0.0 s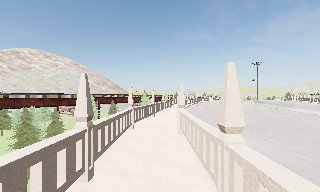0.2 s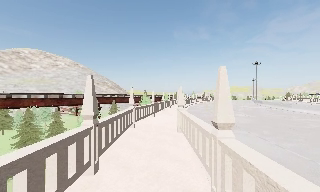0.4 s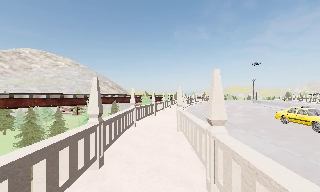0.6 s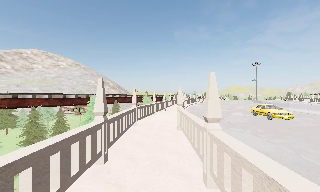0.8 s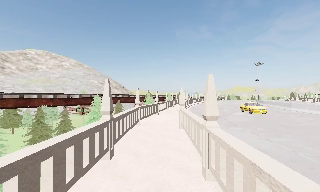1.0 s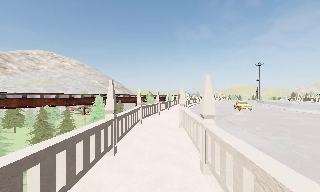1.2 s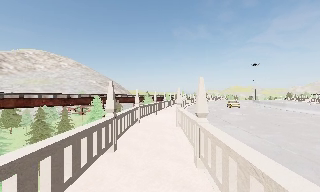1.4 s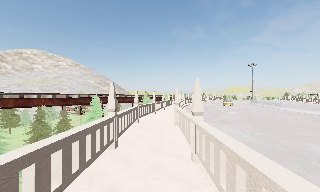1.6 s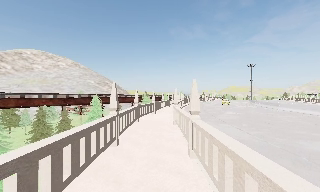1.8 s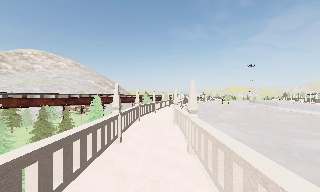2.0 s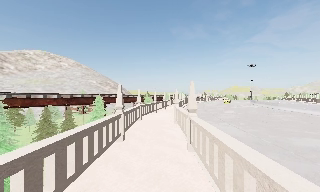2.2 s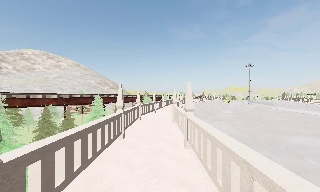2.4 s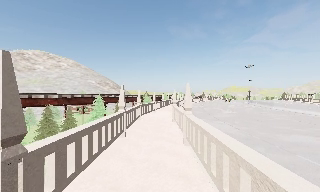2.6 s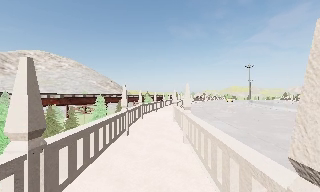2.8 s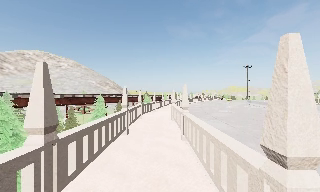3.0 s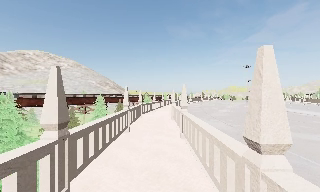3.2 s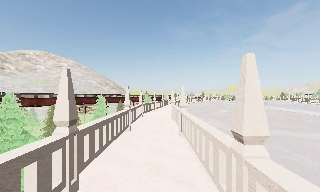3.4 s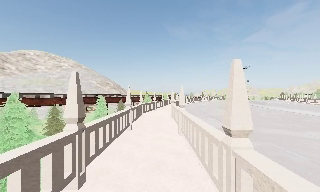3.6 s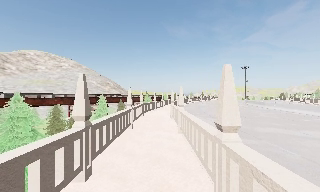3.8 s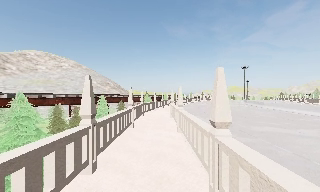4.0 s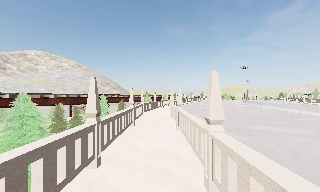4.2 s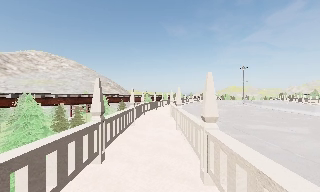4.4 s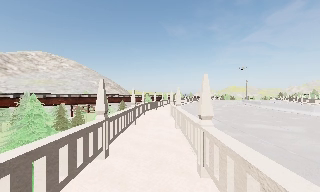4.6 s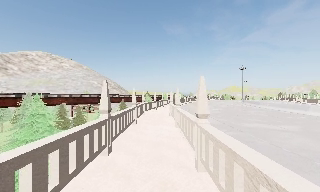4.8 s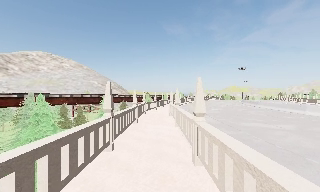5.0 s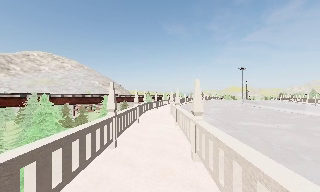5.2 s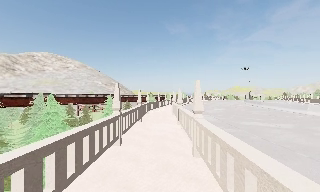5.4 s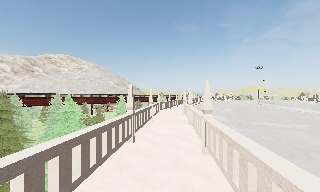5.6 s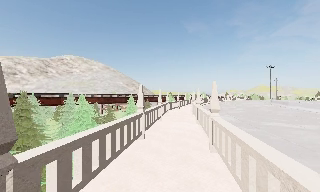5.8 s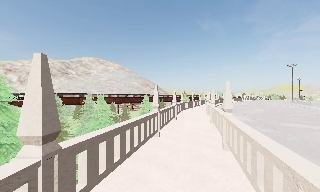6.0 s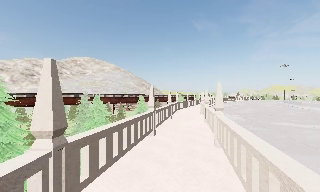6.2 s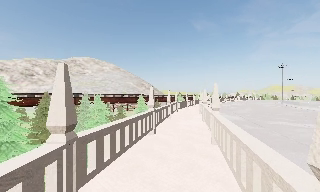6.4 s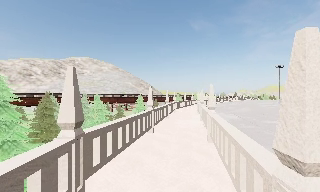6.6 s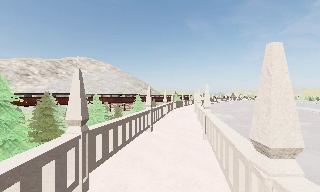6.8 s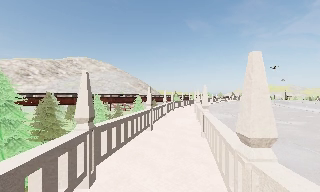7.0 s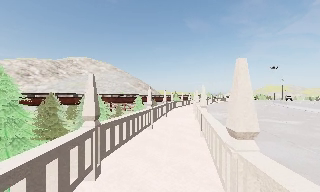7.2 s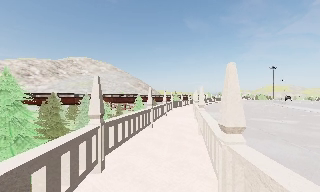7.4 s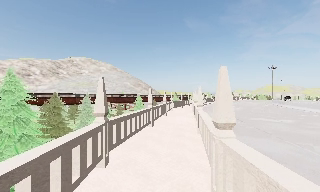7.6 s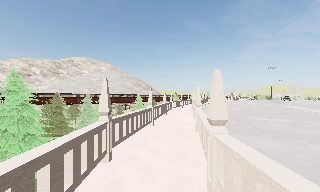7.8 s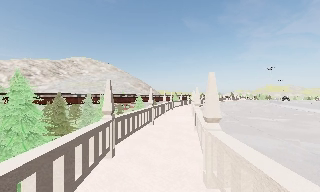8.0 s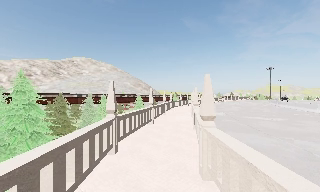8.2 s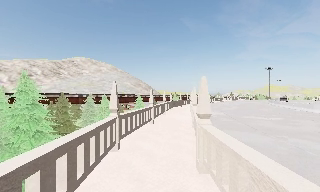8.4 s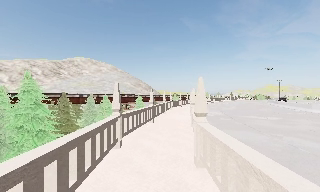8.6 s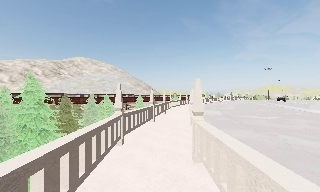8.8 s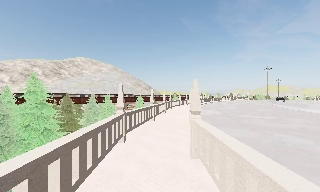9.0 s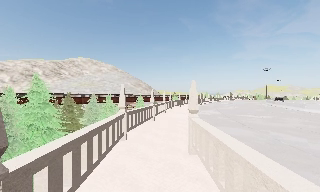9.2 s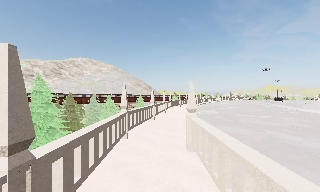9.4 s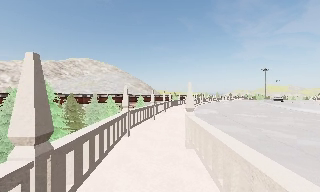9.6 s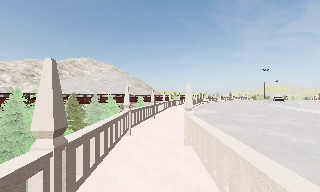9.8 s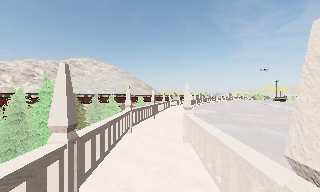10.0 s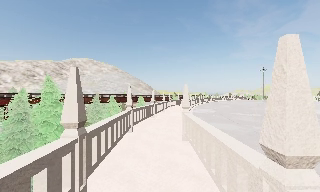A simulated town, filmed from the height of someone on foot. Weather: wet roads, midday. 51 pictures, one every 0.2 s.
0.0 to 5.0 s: The camera travels backward, about 9 m, so what stands in front gets smaller.
5.0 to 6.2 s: The camera pans to its left, which is counterclockwise from overhead, by about 10 degrees. It travels backward, about 2 m, so what stands in front gets smaller.
6.2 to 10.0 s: The camera travels backward, about 7 m, so what stands in front gets smaller.
The film runs backward here.
